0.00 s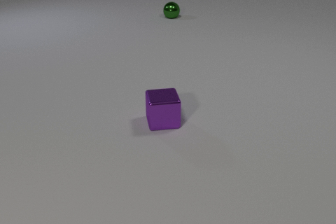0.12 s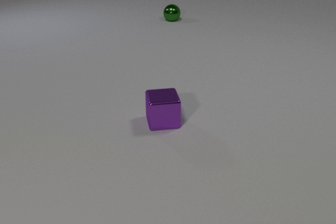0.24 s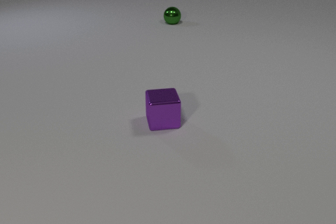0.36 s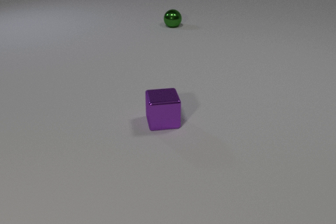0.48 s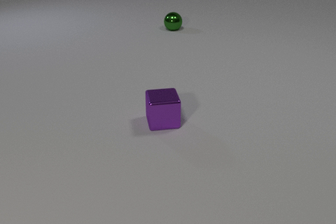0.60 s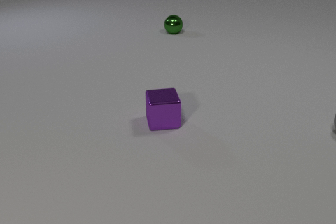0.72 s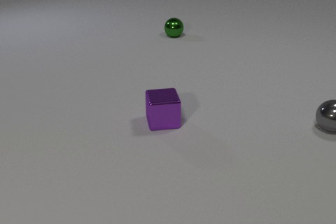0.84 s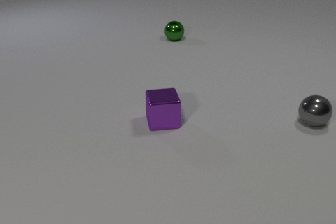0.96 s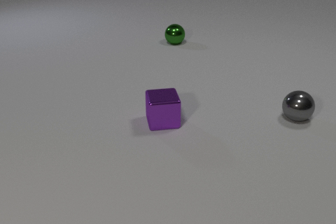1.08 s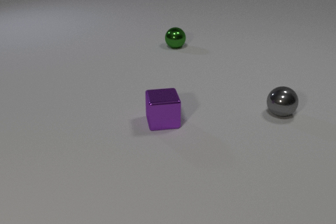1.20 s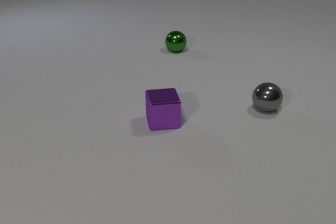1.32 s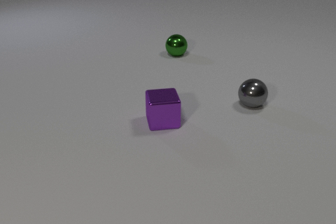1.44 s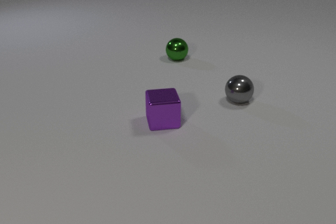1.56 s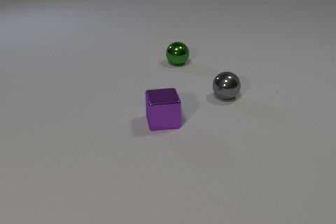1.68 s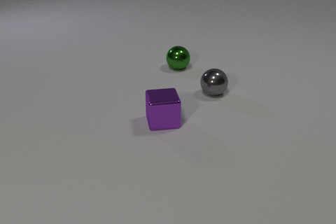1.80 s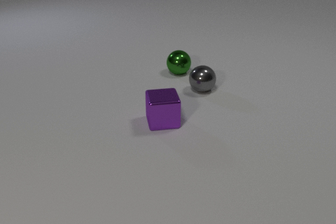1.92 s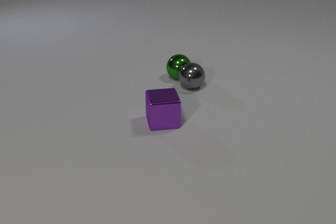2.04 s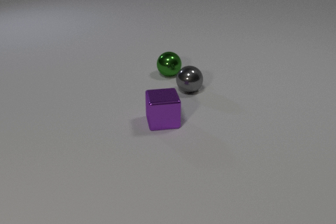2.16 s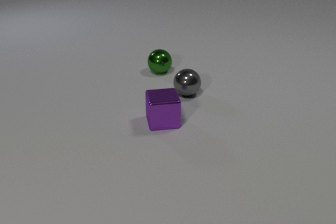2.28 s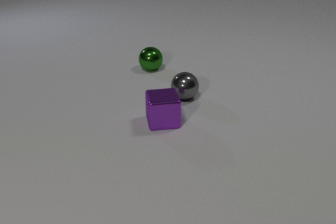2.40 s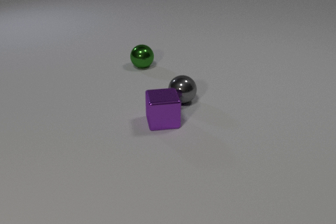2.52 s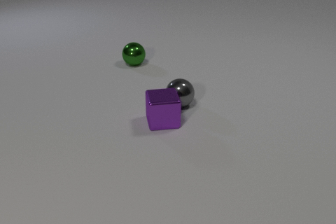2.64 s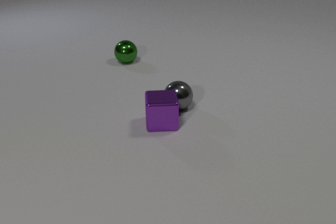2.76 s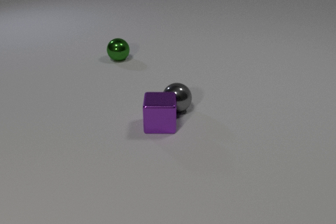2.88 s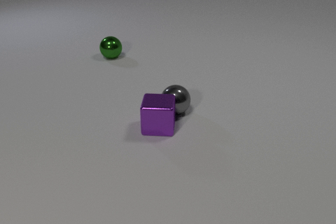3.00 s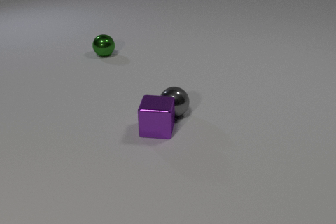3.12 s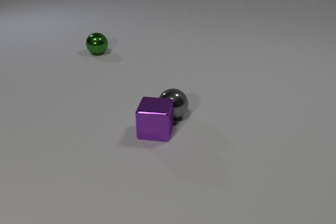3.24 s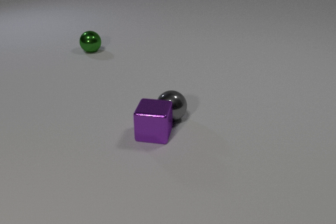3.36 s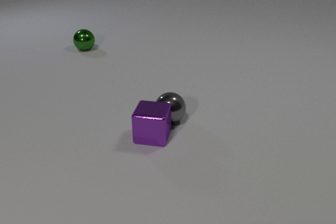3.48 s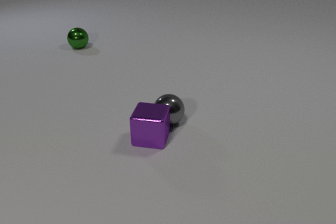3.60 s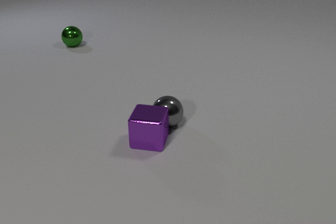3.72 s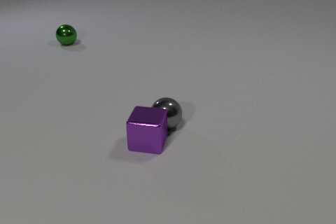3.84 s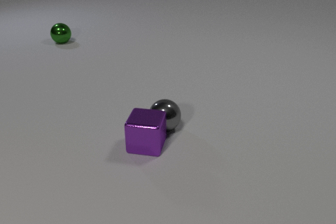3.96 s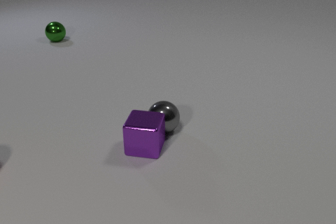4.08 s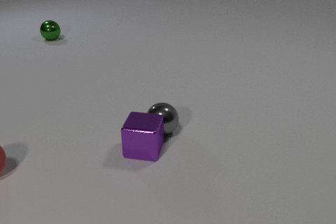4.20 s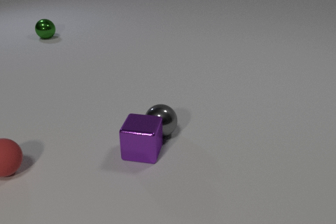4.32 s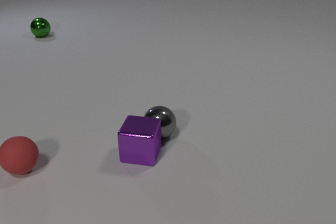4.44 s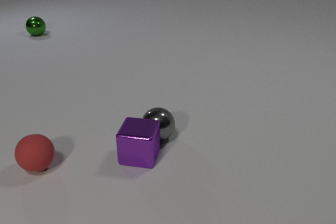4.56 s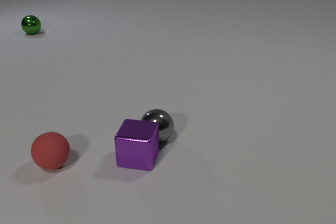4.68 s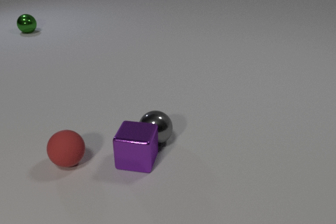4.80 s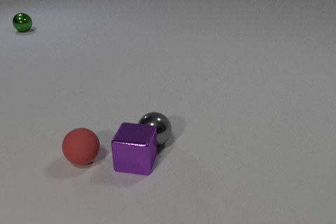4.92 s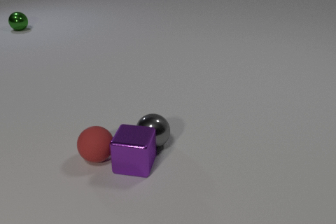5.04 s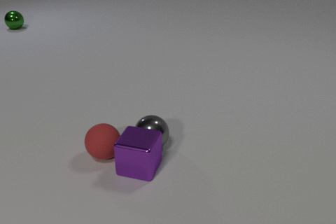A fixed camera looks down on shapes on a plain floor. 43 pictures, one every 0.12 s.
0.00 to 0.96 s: The gray metal sphere comes in at the right edge, rolls to the left. The green metal sphere rolls toward the camera.
0.96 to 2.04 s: The gray metal sphere rolls to the left. The green metal sphere rolls toward the camera. The gray metal sphere and the green metal sphere collide.
2.04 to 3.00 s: The gray metal sphere rolls toward the camera. The green metal sphere rolls to the left and away from the camera. The purple metal cube slides toward the camera. The gray metal sphere and the purple metal cube collide.
3.00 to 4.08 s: The gray metal sphere rolls toward the camera. The green metal sphere rolls away from the camera and to the left. The purple metal cube slides toward the camera. The red rubber sphere comes in at the left edge.
4.08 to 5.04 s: The gray metal sphere rolls toward the camera and to the left. The green metal sphere rolls away from the camera and to the left. The purple metal cube slides toward the camera. The red rubber sphere rolls to the right. The purple metal cube and the red rubber sphere collide.
What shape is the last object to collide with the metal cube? sphere.
How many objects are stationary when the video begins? 1.
What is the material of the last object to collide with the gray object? metal.
